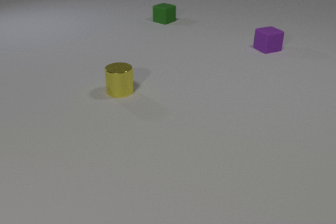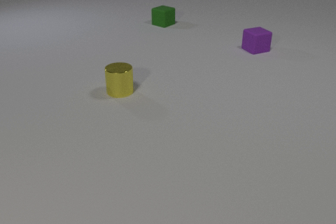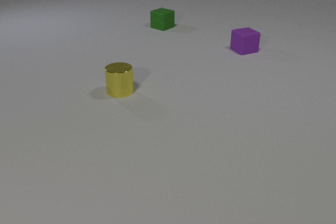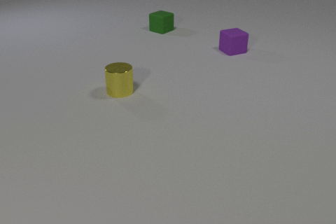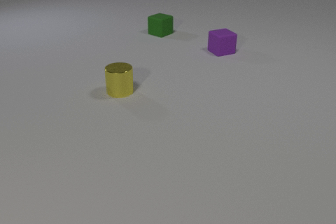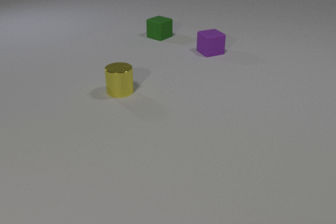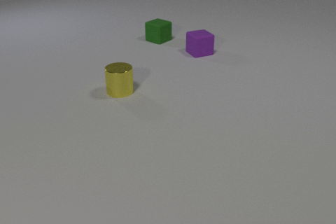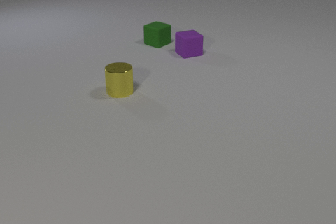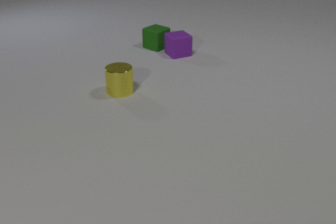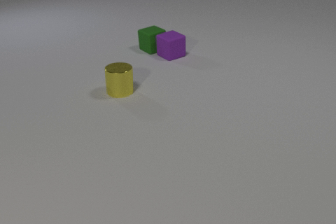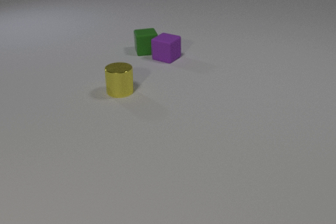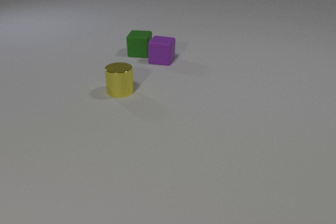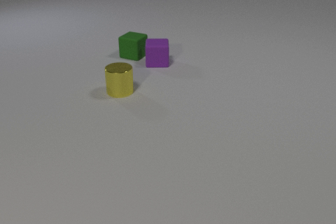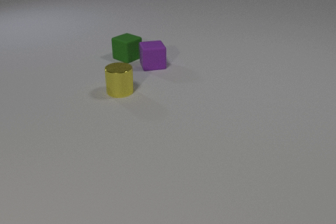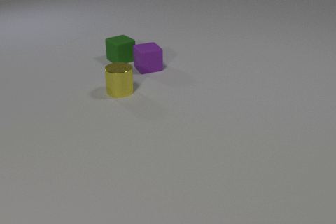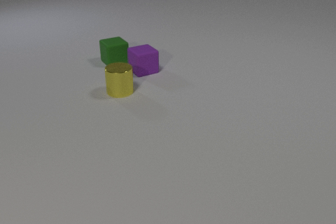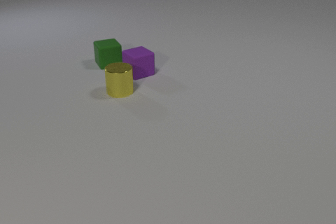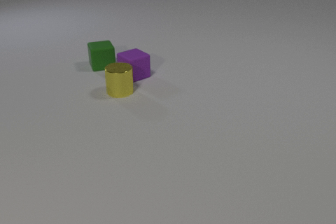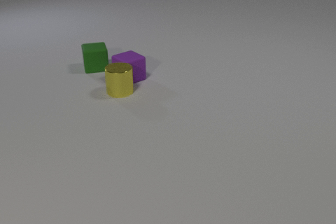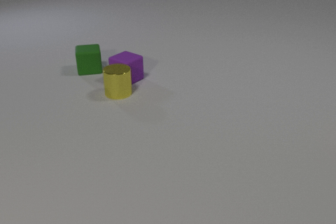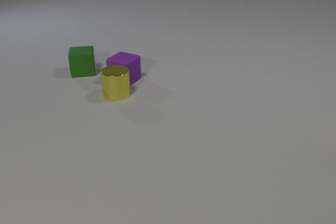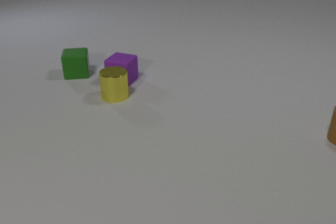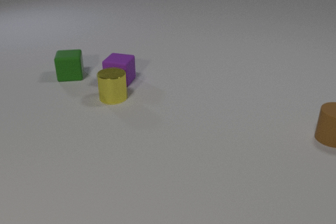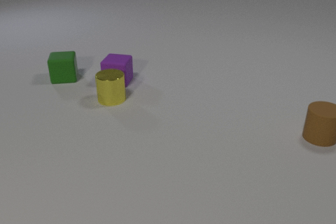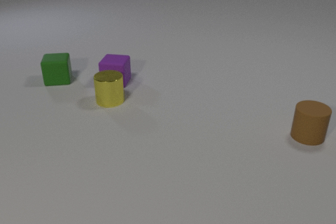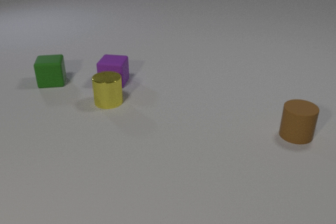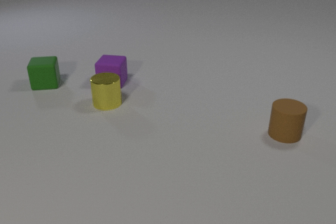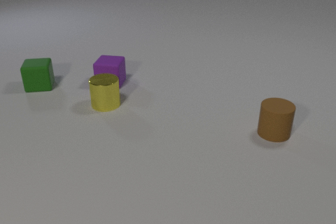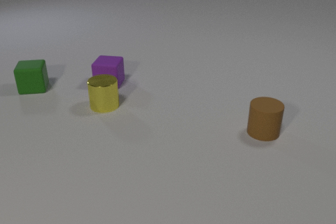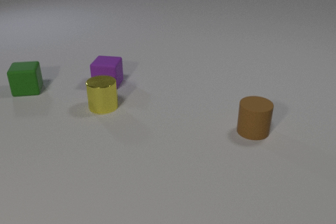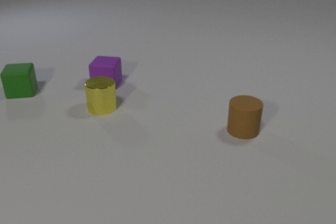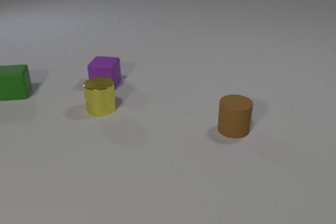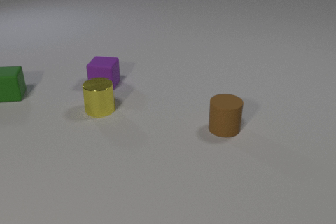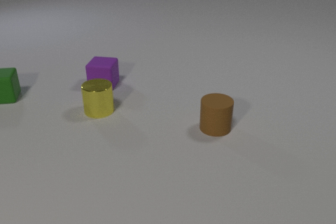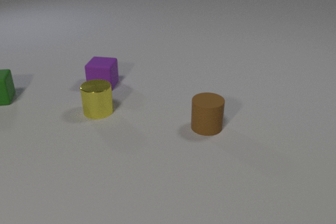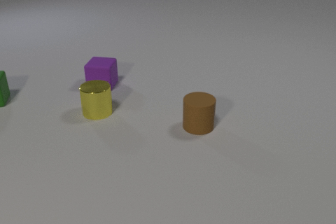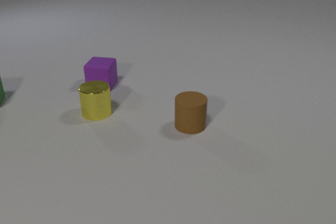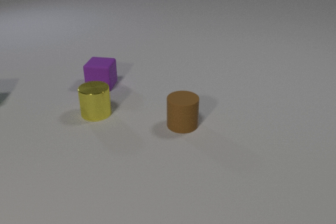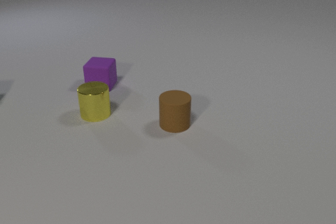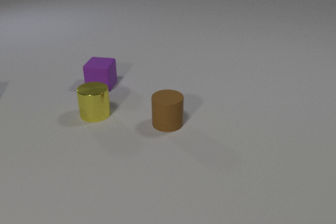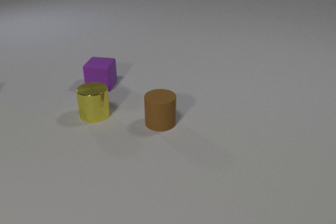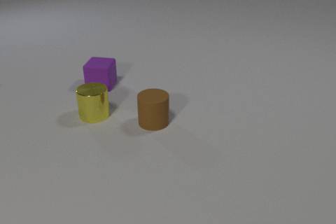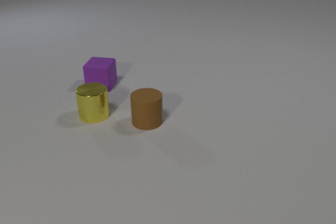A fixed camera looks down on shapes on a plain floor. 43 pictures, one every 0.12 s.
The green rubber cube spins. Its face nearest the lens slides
to the left.
The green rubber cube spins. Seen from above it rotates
clockwise.
0.00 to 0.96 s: The purple rubber cube slides to the left. The green rubber cube slides toward the camera.
0.96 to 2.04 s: The purple rubber cube slides toward the camera and to the left, spins so that its near face slides to the right, counterclockwise seen from above. The green rubber cube slides to the left and toward the camera, spins so that its near face slides to the left, clockwise seen from above. The purple rubber cube and the green rubber cube collide.
2.04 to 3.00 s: The purple rubber cube slides to the left and toward the camera, spins counterclockwise seen from above by about 45 degrees, its near face sliding to the right. The green rubber cube slides to the left and toward the camera. The yellow metal cylinder slides toward the camera and to the left. The brown rubber cylinder comes in at the right edge, slides to the left. The purple rubber cube and the yellow metal cylinder collide.
3.00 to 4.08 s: The purple rubber cube slides to the left. The green rubber cube slides to the left and toward the camera. The yellow metal cylinder slides toward the camera and to the left. The brown rubber cylinder slides to the left.
4.08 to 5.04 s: The green rubber cube slides to the left, leaves at the left edge. The yellow metal cylinder slides toward the camera. The brown rubber cylinder slides to the left.
What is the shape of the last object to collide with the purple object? cylinder.
What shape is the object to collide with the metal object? cube.
What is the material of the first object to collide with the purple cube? rubber.
